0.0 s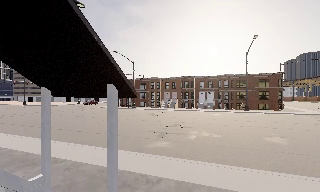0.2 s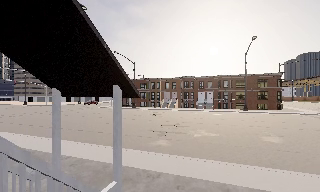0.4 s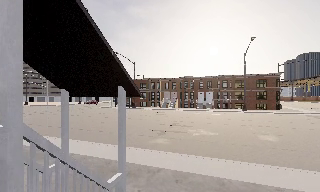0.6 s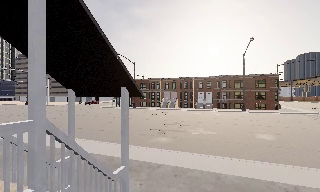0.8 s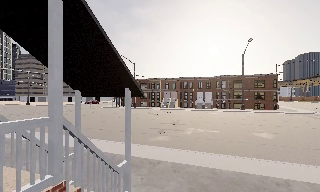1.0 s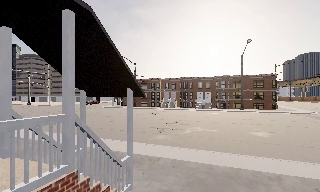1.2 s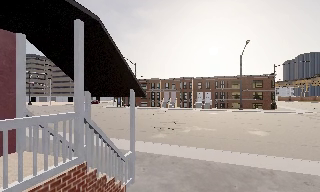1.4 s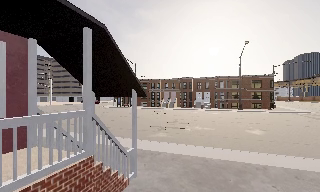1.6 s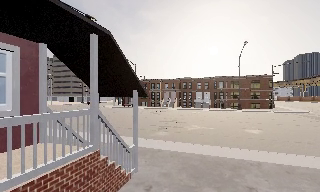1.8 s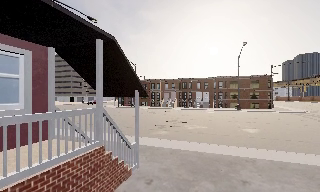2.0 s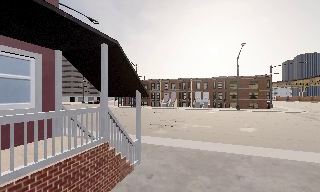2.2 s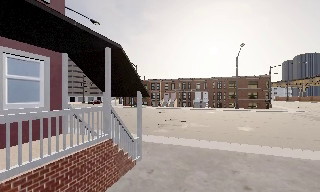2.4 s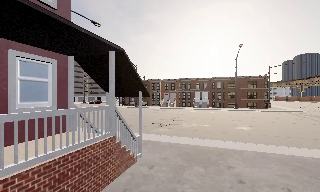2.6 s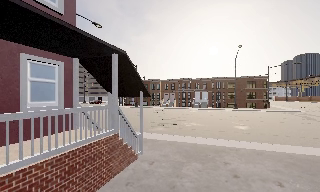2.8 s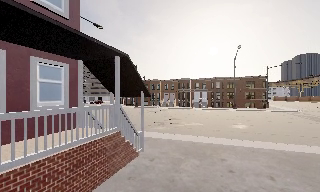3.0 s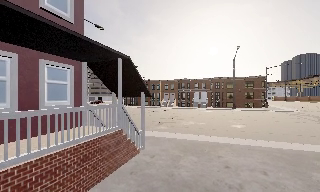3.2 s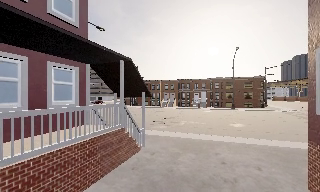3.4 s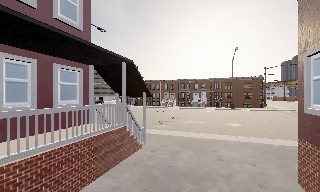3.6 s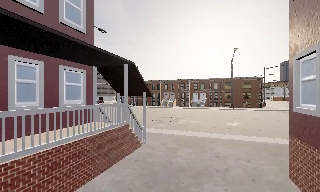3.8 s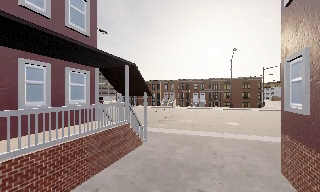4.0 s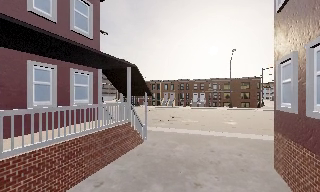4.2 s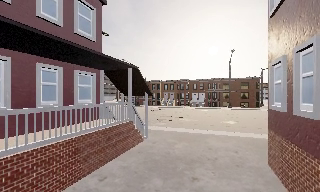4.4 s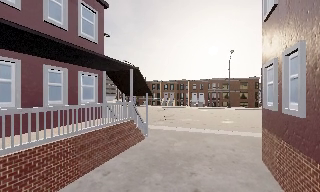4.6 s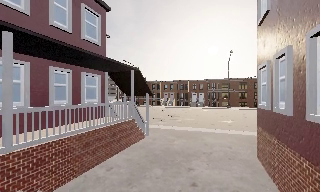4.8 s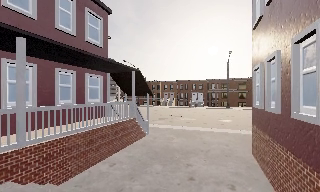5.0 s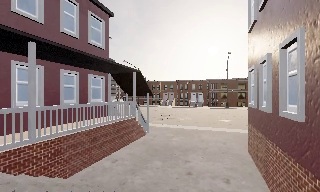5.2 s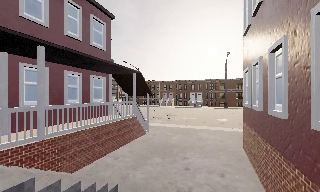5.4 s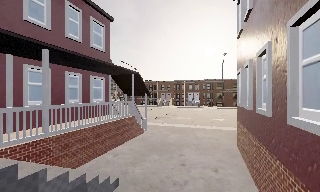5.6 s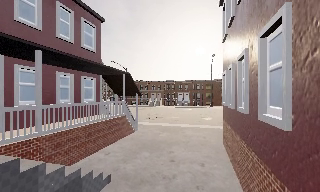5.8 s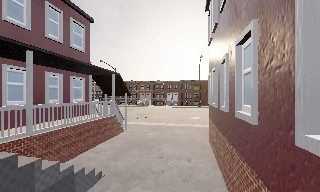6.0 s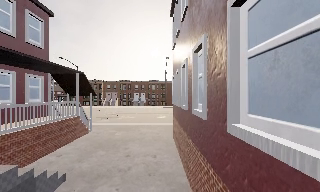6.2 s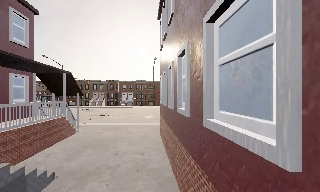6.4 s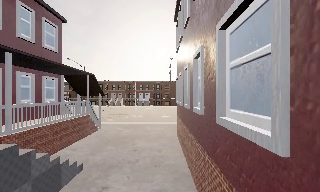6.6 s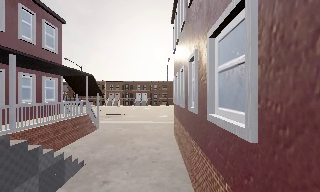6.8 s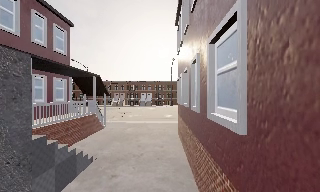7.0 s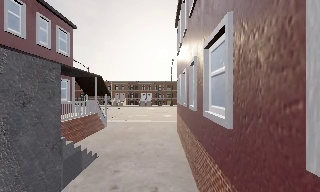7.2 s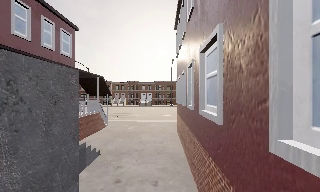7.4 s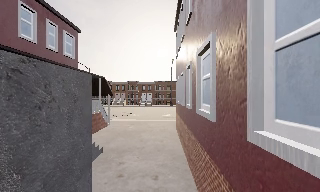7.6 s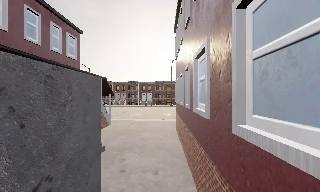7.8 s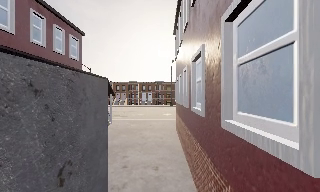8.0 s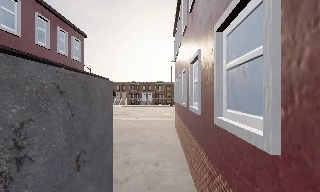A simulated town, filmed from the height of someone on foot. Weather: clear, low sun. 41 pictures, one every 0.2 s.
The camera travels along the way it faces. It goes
backward.
0.0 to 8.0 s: The camera swings to its right by about 20 degrees, and the scene slides to the left. It travels backward, about 13 m, so what stands in front gets smaller.
The film runs backward here.
